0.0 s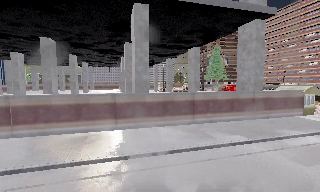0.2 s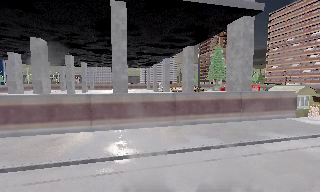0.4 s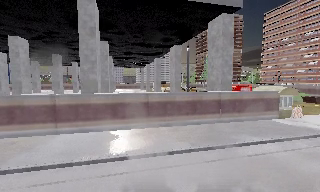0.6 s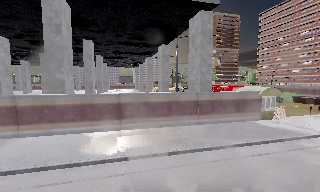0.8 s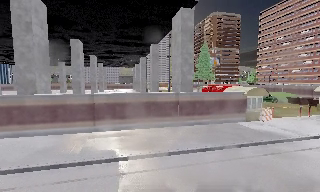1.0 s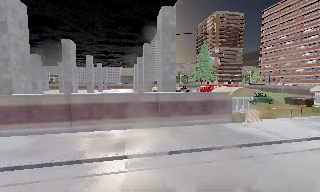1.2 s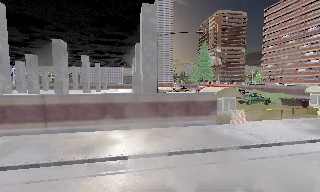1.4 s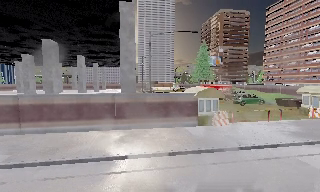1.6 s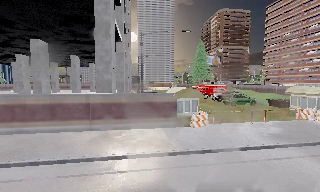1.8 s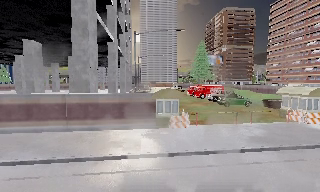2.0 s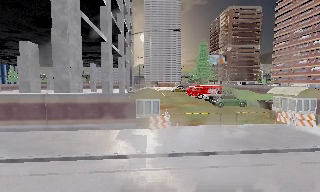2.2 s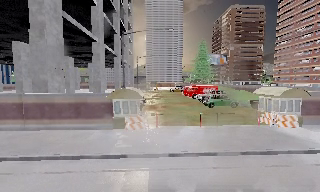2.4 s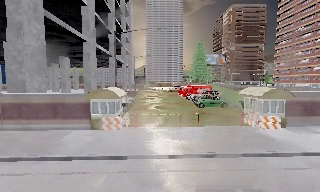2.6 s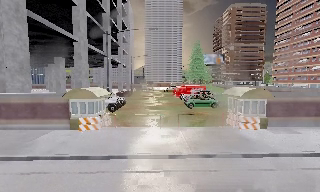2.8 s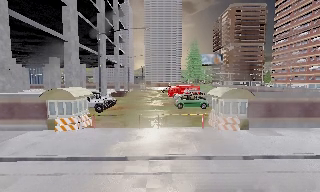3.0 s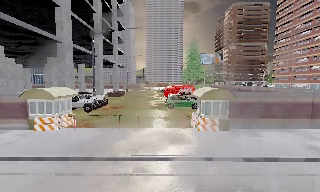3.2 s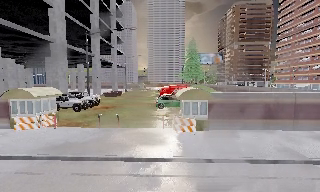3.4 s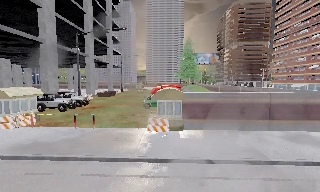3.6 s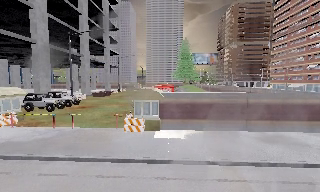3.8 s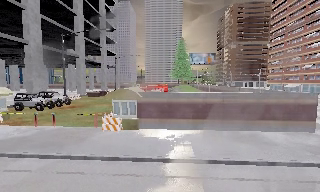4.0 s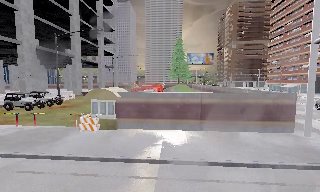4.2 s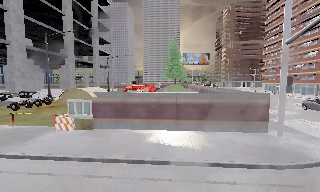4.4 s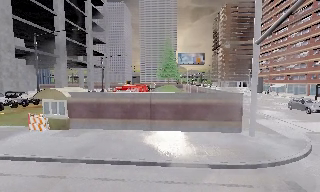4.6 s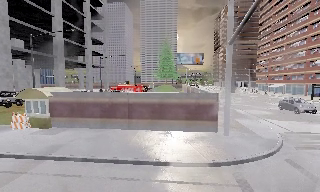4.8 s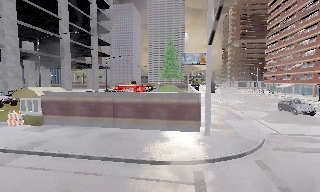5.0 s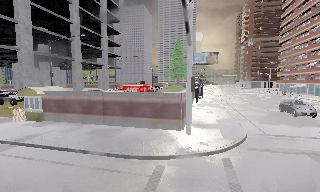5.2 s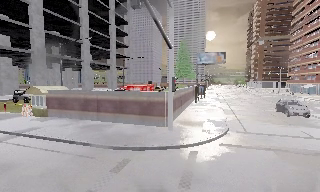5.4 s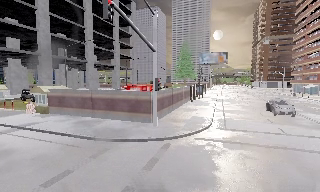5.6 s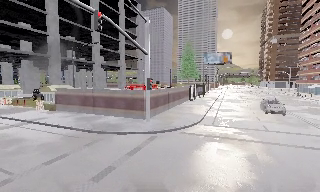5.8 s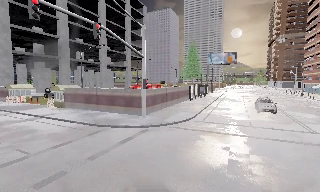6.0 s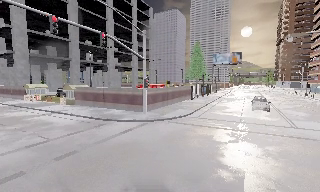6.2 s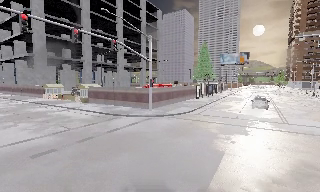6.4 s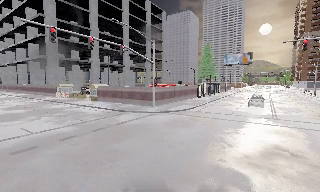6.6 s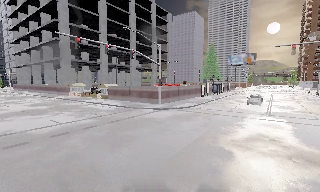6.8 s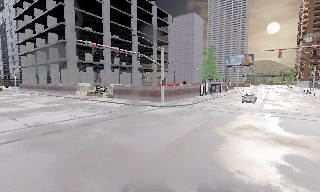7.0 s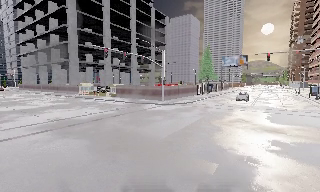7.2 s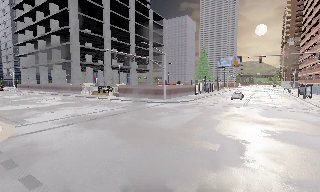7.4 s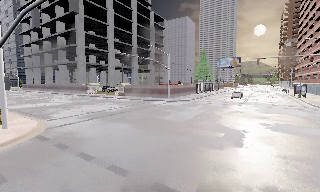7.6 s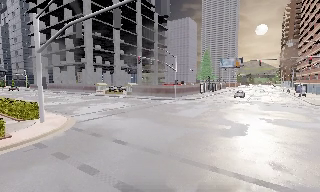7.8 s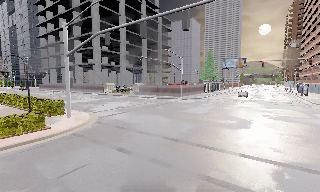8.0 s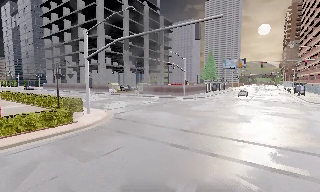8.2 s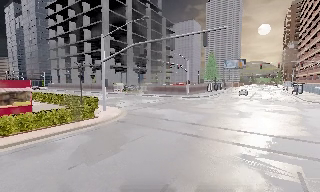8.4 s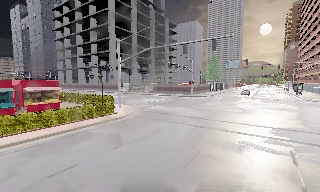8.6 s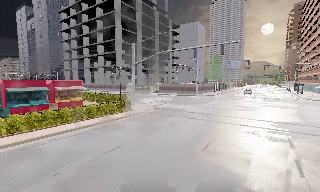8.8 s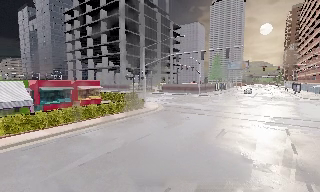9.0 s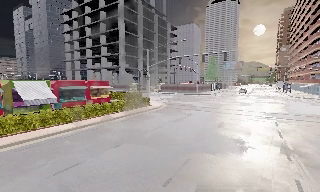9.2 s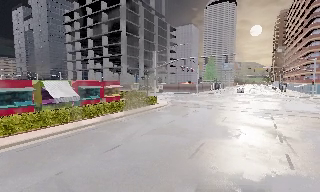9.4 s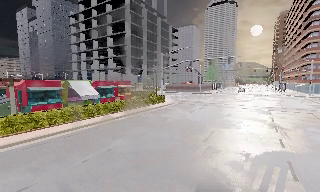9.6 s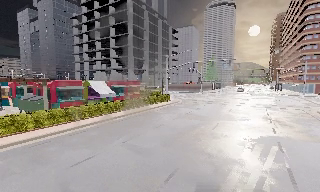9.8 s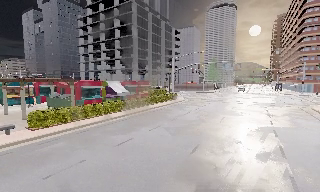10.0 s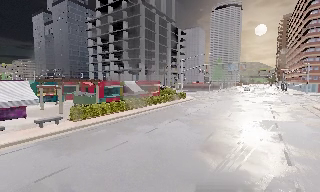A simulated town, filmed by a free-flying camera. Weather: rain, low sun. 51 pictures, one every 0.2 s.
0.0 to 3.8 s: The camera pans to its left, which is counterclockwise from overhead, by about 20 degrees. It travels to its right, about 30 m, so close, fixed things drift to the left.
3.8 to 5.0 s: The camera pans to its left, which is counterclockwise from overhead, by about 10 degrees. It travels to its right, about 10 m, so close, fixed things drift to the left.
5.0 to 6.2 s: The camera pans to its left, which is counterclockwise from overhead, by about 20 degrees. It travels backward and to its right, about 10 m, so what stands in front gets smaller.
6.2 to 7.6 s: The camera travels backward, about 14 m, so what stands in front gets smaller.
7.6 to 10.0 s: The camera travels backward and to its left, about 25 m, so what stands in front gets smaller.
The film runs backward here.
